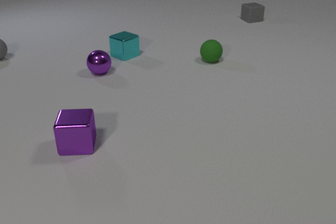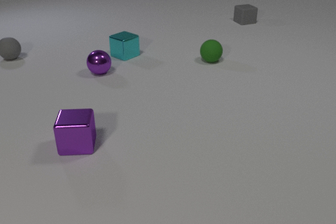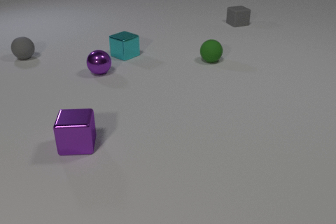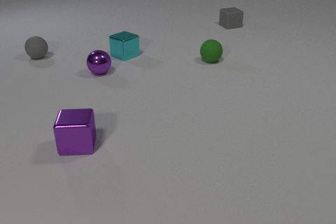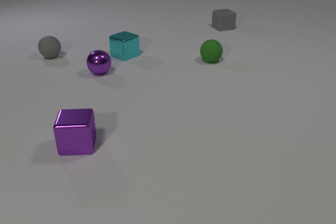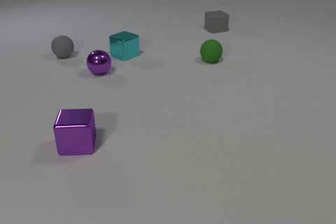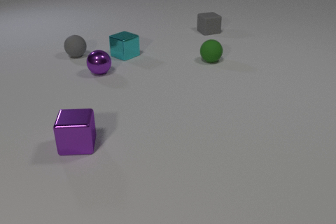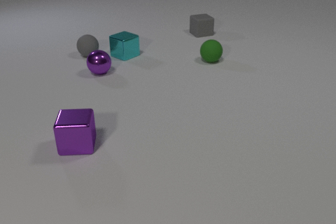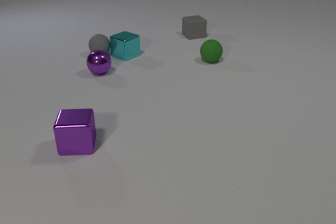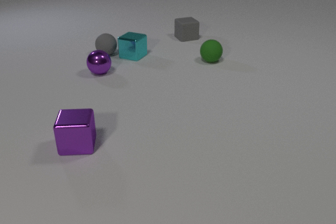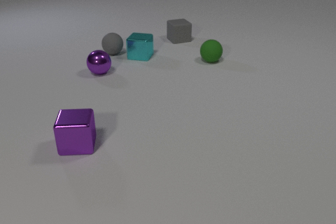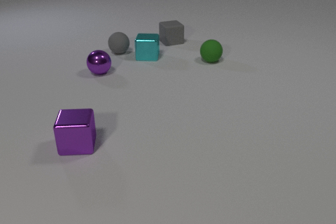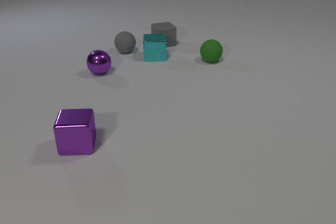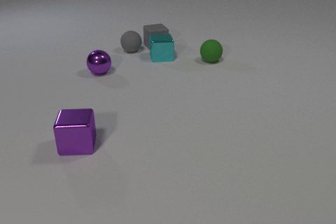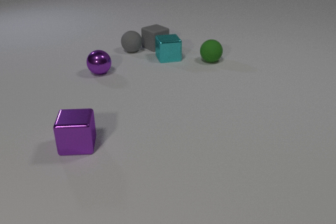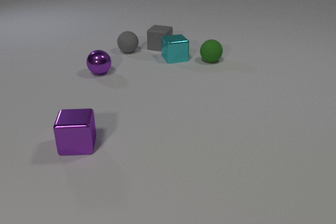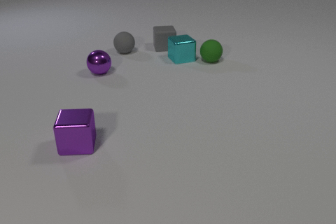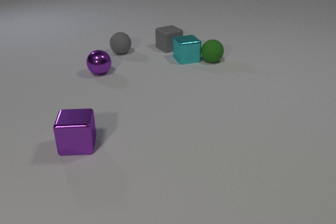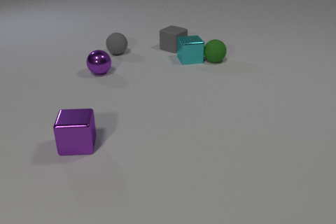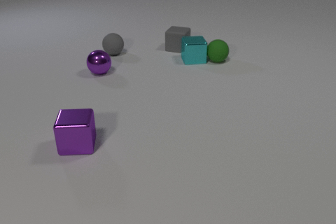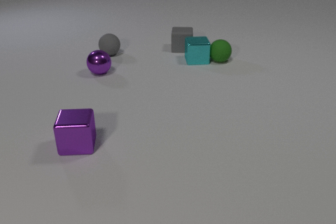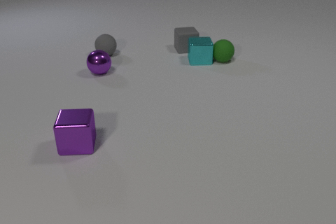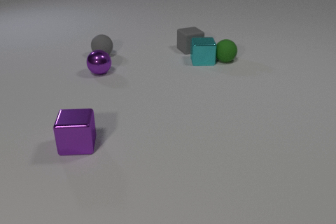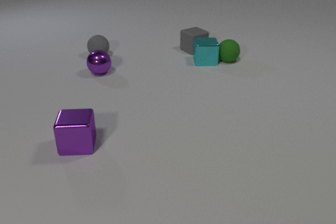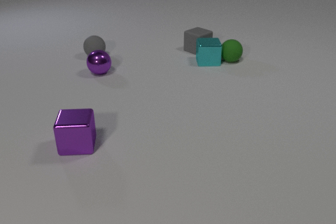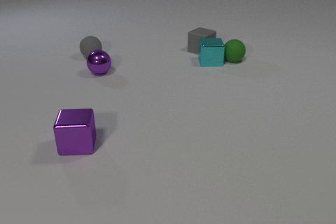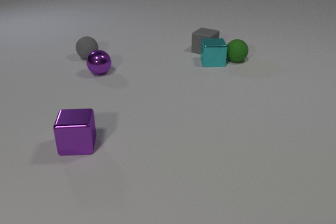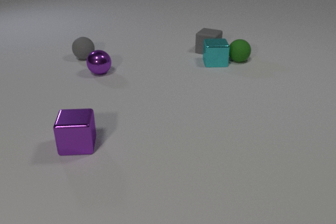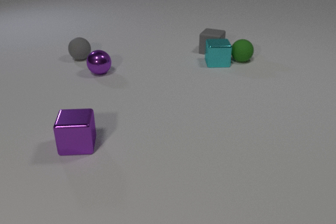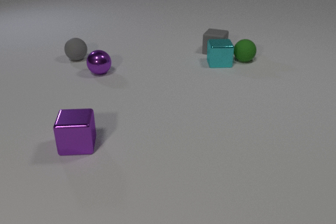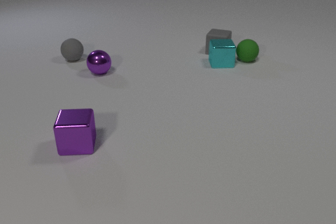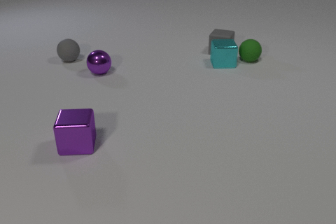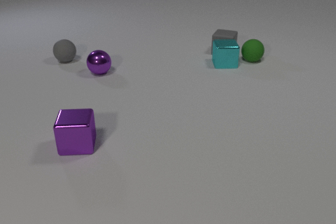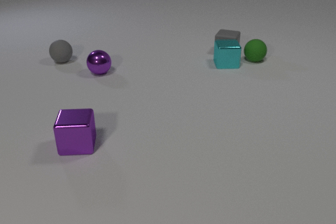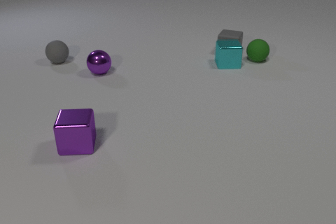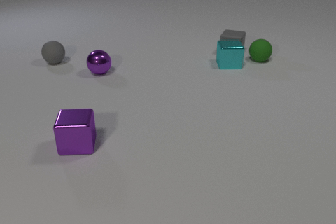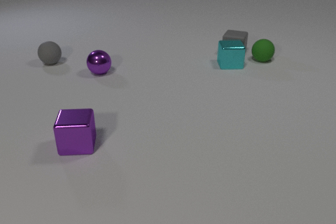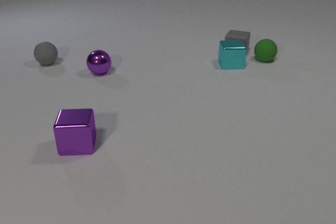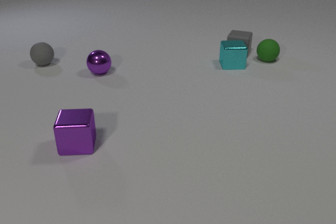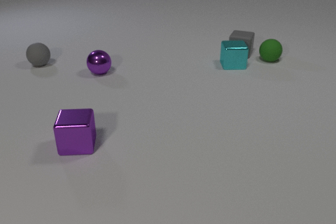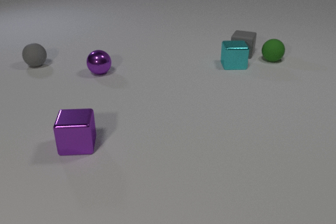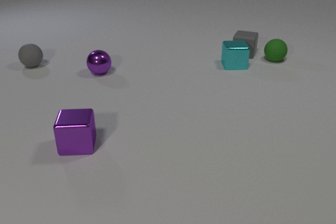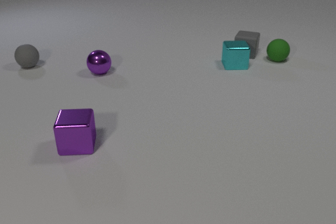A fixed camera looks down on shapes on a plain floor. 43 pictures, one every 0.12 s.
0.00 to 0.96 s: The gray rubber sphere rolls to the right. The gray rubber cube slides toward the camera and to the left. The gray rubber sphere and the cyan metal cube collide.
0.96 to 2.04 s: The gray rubber sphere rolls to the right. The cyan metal cube slides to the right, spins counterclockwise seen from above by about 60 degrees, its near face sliding to the right. The gray rubber cube slides toward the camera and to the left, spins so that its near face slides to the right, counterclockwise seen from above. The gray rubber sphere and the gray rubber cube collide. The cyan metal cube and the green rubber sphere collide.
2.04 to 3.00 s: The gray rubber sphere rolls to the left. The cyan metal cube slides to the right. The green rubber sphere rolls to the right. The gray rubber cube slides to the right, spins counterclockwise seen from above by about 105 degrees, its near face sliding to the right.
3.00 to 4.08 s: The gray rubber sphere rolls to the left. The cyan metal cube slides to the right. The green rubber sphere rolls to the right. The gray rubber cube slides to the right.
4.08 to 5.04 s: The gray rubber sphere rolls to the left. The cyan metal cube slides to the right. The green rubber sphere rolls to the right. The gray rubber cube slides to the right.
Are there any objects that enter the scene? no.
Are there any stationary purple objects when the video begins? yes.
What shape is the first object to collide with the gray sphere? cube.
